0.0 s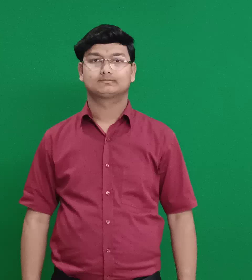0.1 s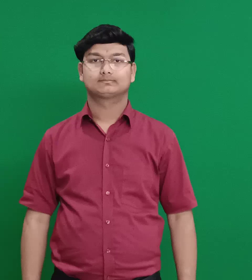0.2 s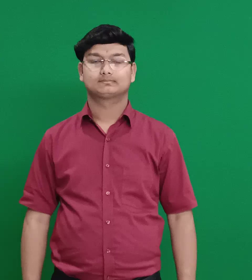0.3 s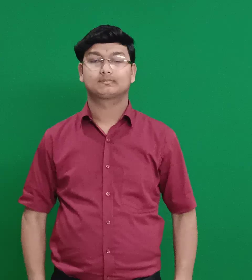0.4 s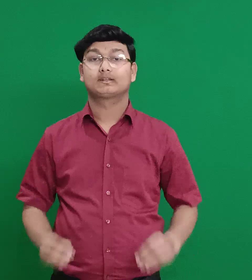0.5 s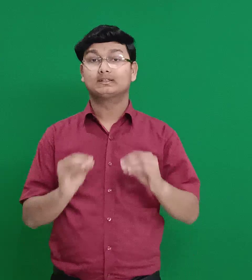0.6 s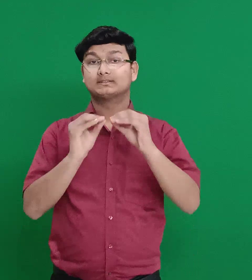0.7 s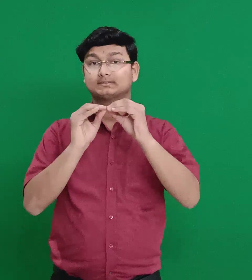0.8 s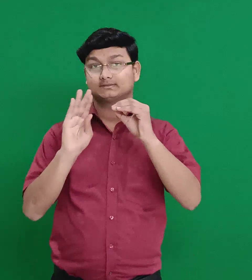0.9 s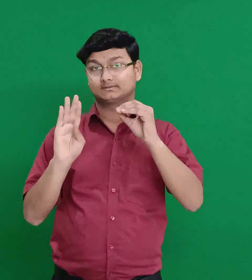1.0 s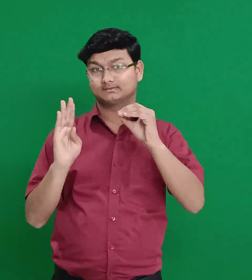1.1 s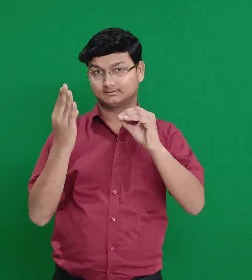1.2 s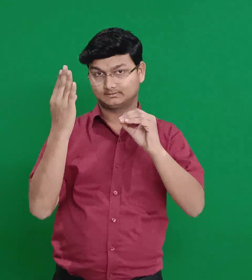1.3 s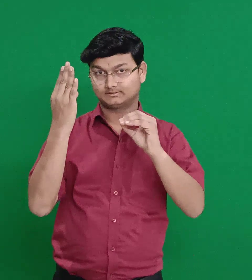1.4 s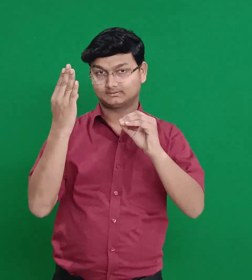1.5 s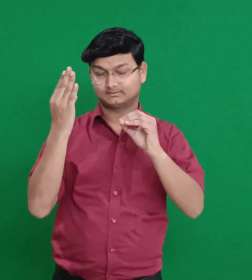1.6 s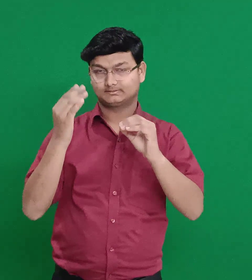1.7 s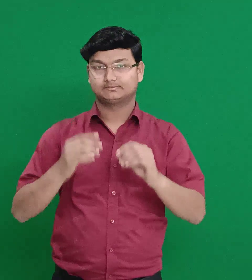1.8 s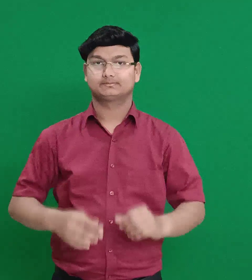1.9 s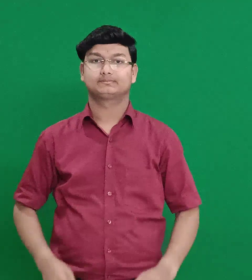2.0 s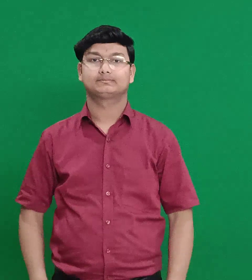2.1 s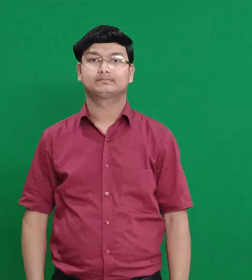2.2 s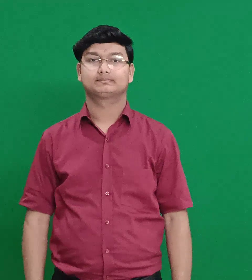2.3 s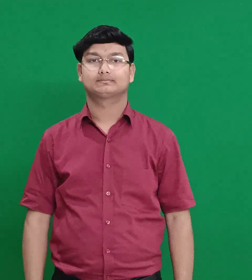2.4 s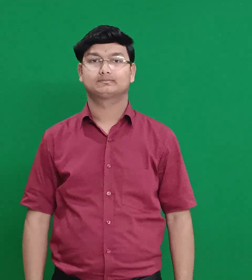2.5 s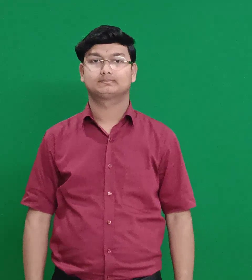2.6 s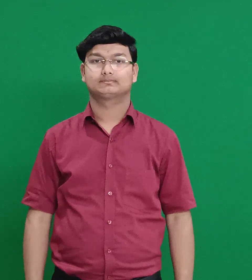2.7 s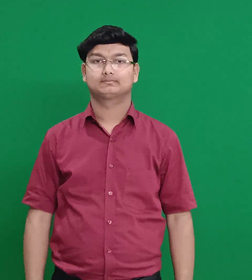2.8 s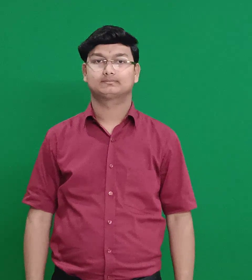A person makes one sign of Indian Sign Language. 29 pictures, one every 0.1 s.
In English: bethlehem
